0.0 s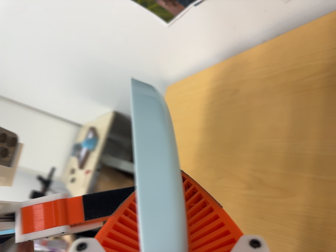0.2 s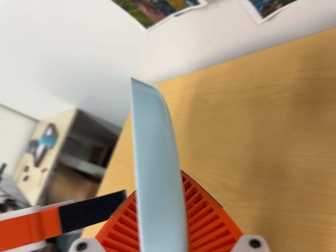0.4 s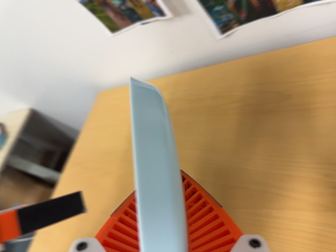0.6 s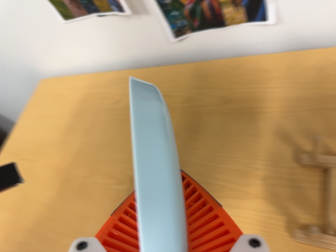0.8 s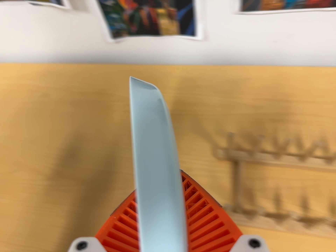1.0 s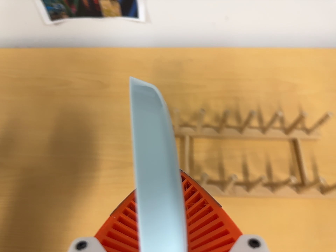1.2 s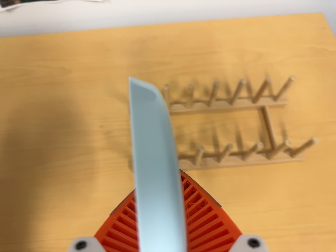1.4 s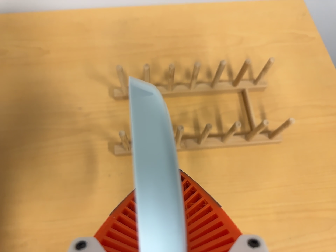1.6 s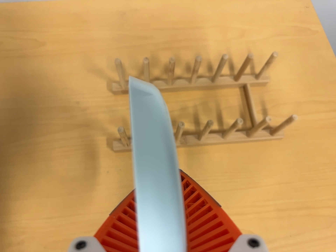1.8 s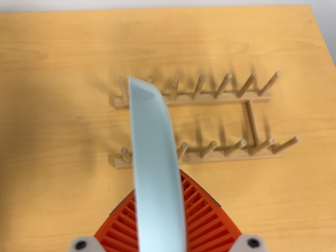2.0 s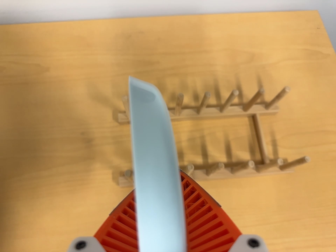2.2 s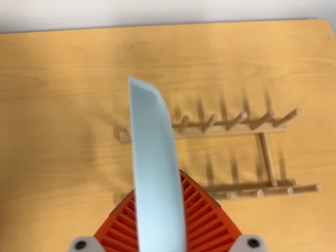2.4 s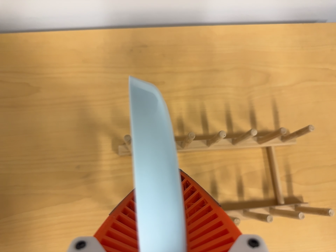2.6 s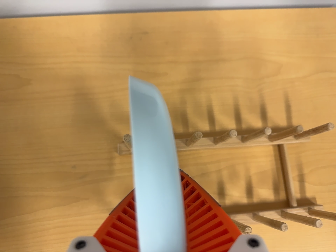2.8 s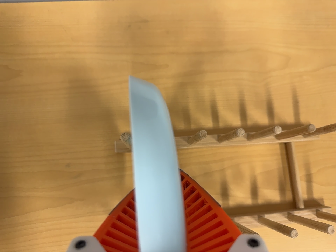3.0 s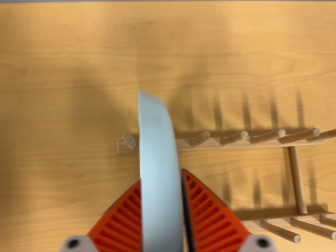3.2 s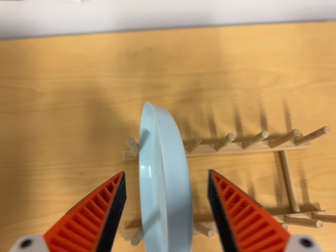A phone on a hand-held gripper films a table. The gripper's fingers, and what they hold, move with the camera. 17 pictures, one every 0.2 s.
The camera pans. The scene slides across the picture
to the left.
0.0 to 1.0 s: The camera swings to its right by about 60 degrees, and the scene slides to the left. It travels backward, to its left and toward the bottom of its view, about 12 cm. It rolls about its line of sight by about 10 degrees, and the scene rotates clockwise.
1.0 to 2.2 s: The camera travels toward the top of its view and forward, about 10 cm. Its aim tips toward the bottom of its view by about 10 degrees.
2.2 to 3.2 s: The camera shifts only a little, or ends up much as it began.
The film runs forward here.
